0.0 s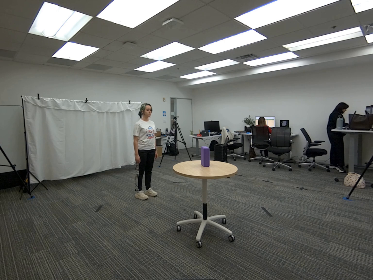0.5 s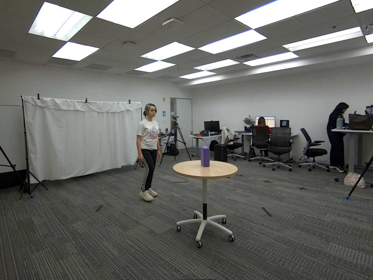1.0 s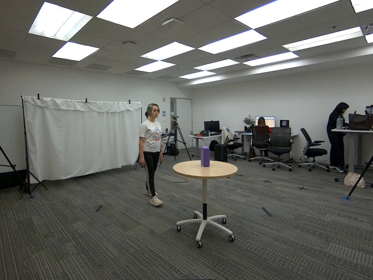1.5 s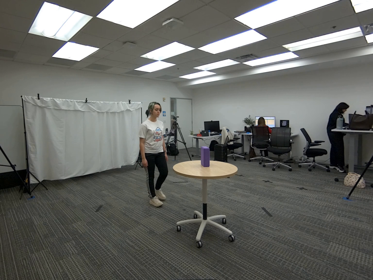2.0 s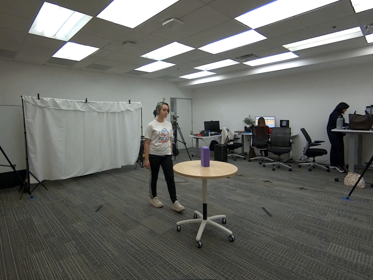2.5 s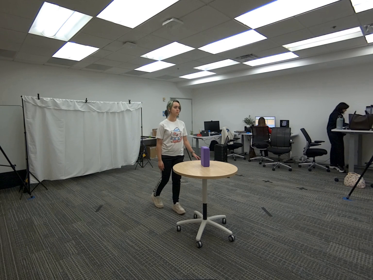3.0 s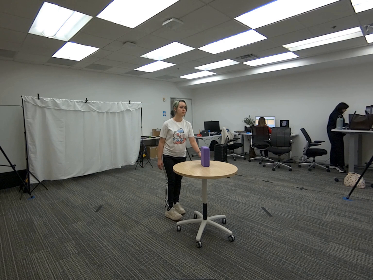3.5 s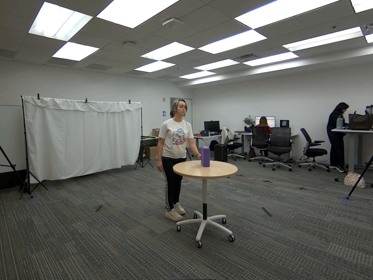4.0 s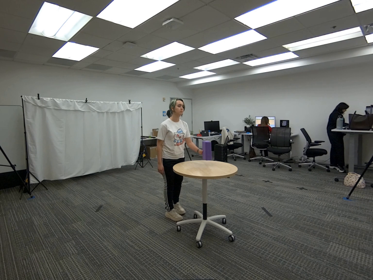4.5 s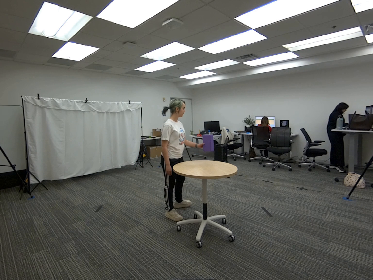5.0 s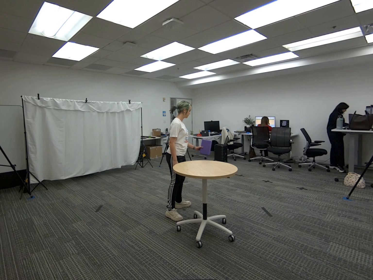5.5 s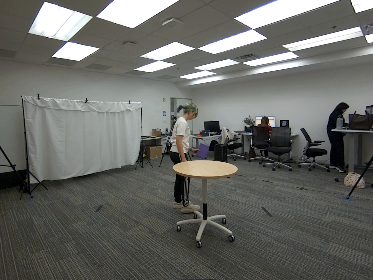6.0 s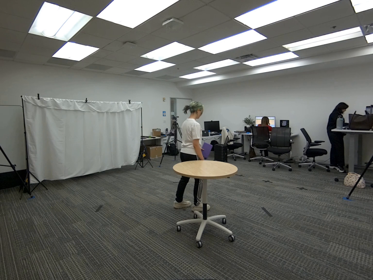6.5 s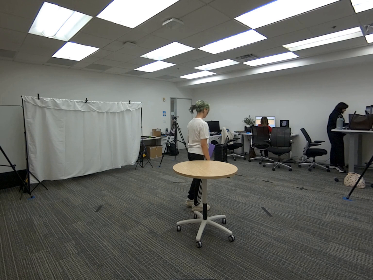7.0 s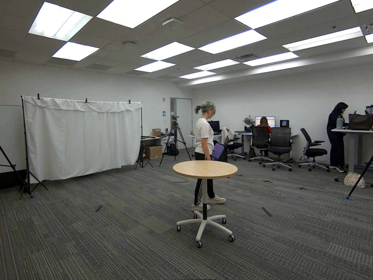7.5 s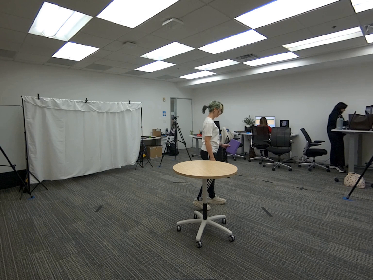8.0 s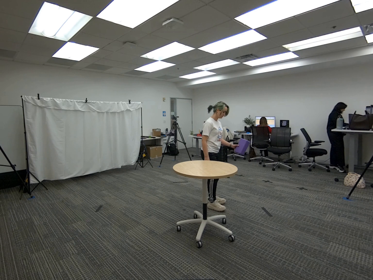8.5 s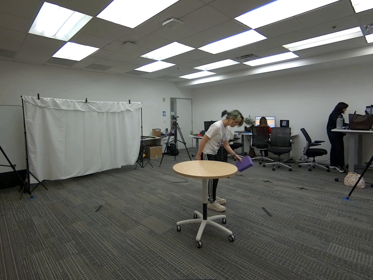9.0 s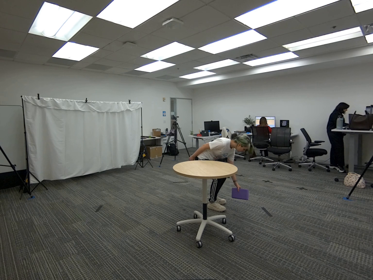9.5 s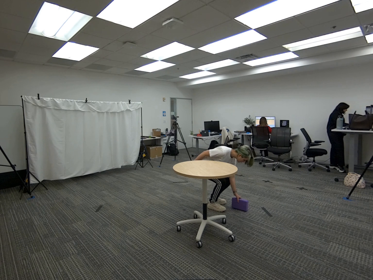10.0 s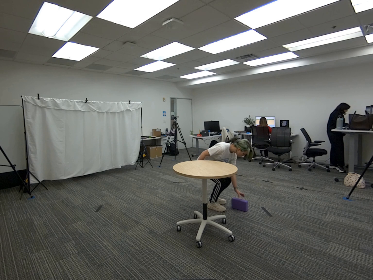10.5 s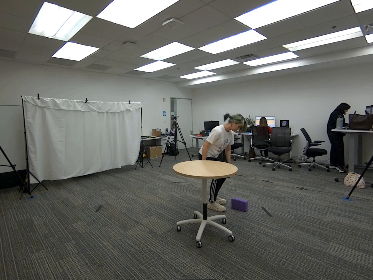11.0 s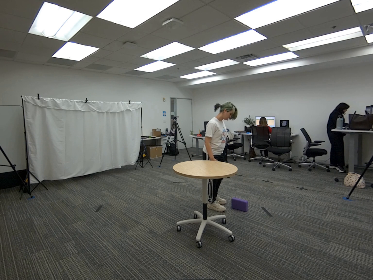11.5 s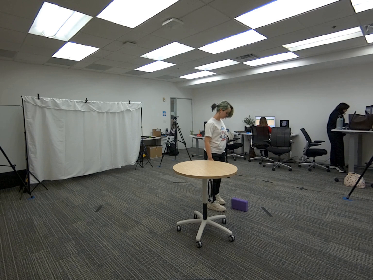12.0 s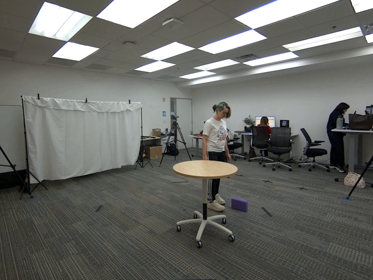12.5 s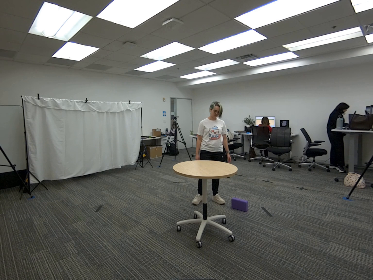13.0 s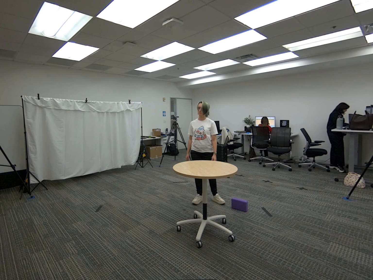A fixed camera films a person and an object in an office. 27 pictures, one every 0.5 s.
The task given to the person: Walk over to the round table and using your left hand pick up the yoga block. Place the yoga block on the ground.
